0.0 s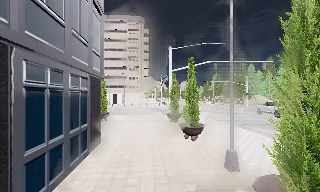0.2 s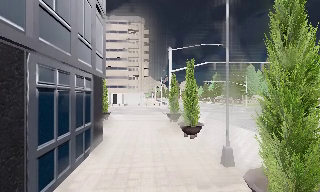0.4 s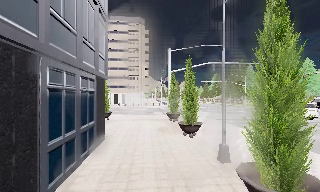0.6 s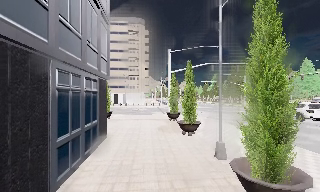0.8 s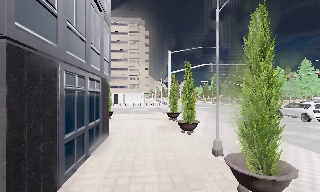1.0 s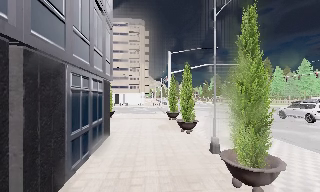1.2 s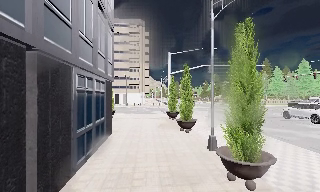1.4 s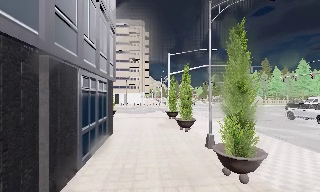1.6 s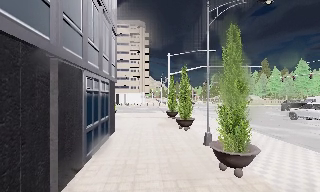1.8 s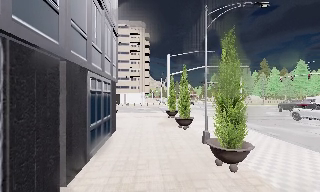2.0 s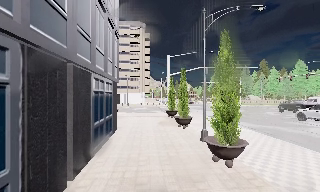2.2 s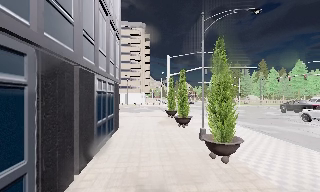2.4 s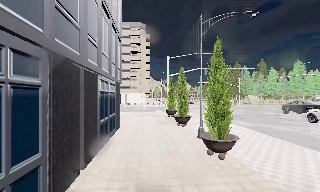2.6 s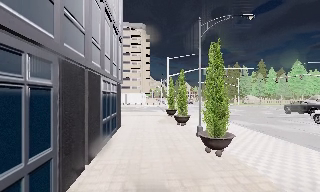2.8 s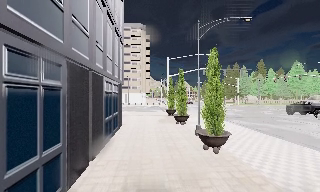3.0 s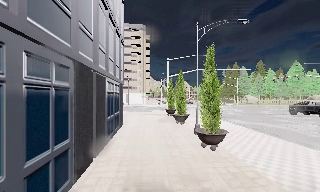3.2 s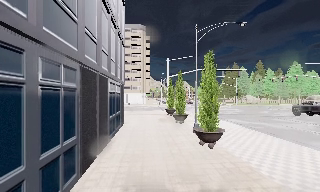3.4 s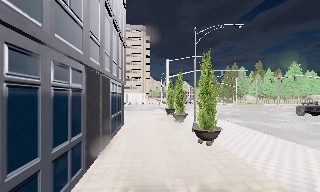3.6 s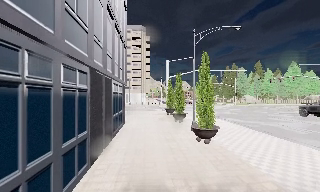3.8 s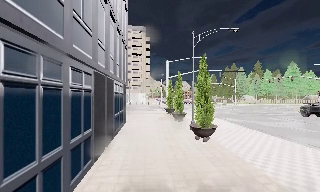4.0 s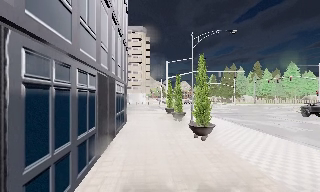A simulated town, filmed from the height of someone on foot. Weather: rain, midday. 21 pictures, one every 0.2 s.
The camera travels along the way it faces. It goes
backward.
0.0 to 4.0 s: The camera travels backward, about 7 m, so what stands in front gets smaller.
The film runs backward here.
